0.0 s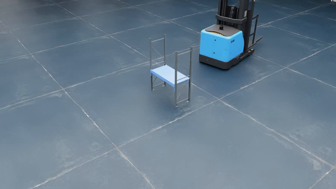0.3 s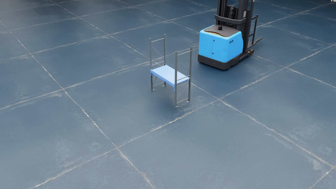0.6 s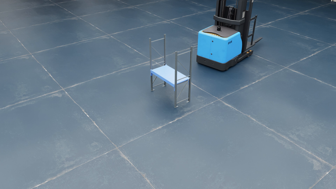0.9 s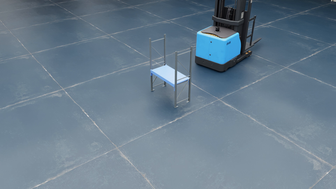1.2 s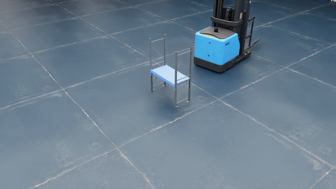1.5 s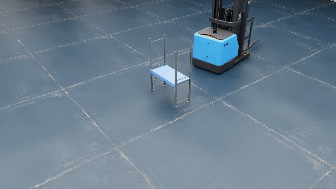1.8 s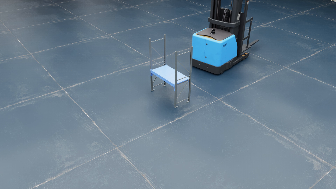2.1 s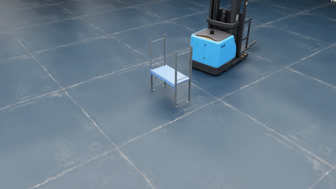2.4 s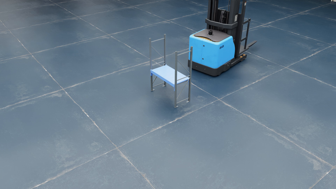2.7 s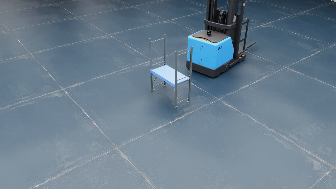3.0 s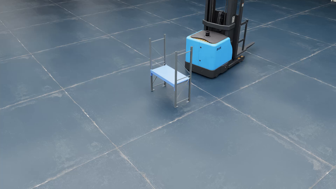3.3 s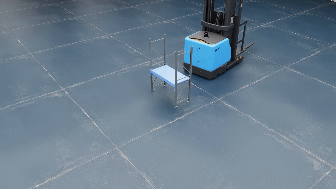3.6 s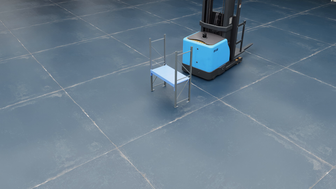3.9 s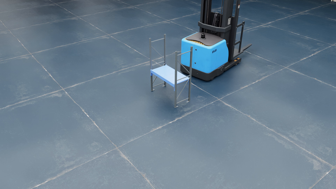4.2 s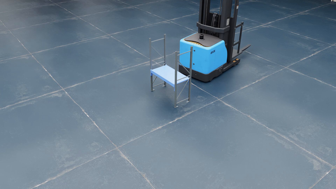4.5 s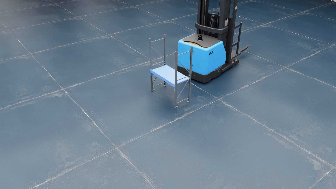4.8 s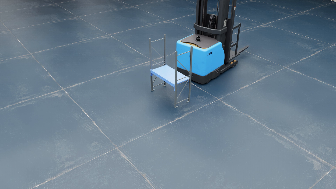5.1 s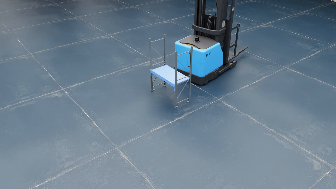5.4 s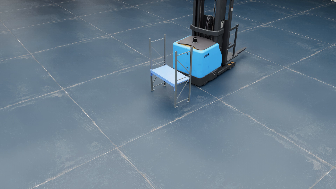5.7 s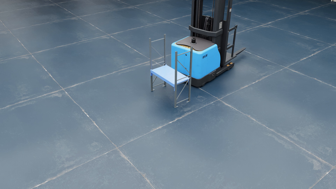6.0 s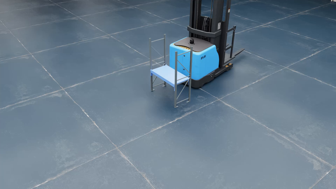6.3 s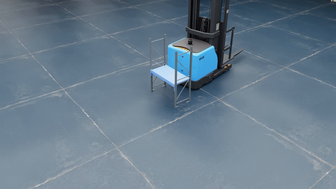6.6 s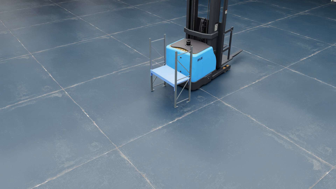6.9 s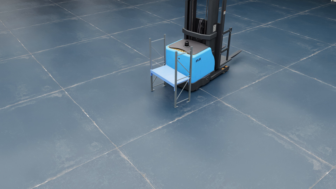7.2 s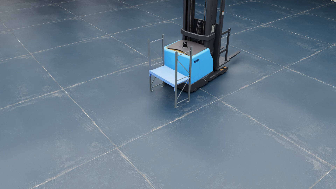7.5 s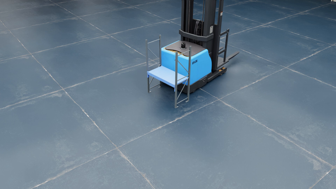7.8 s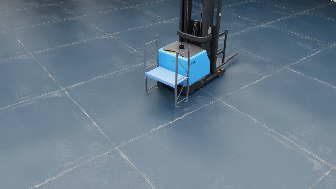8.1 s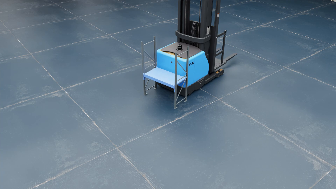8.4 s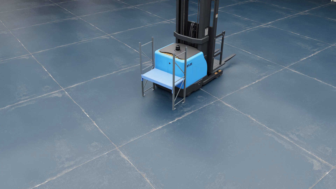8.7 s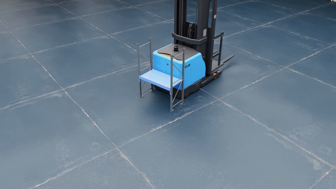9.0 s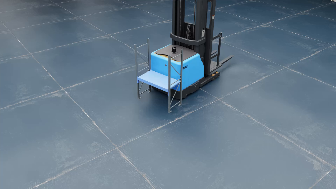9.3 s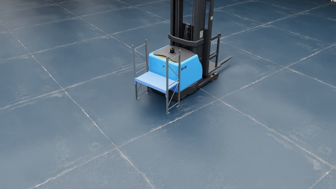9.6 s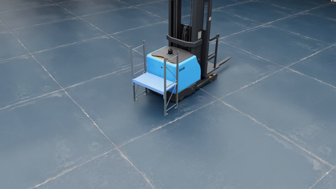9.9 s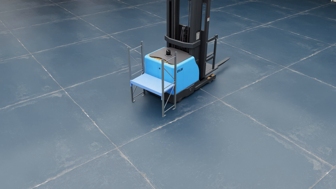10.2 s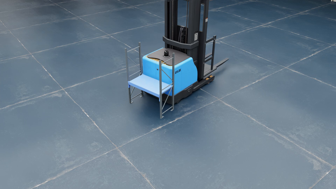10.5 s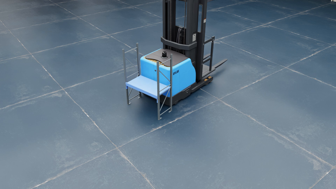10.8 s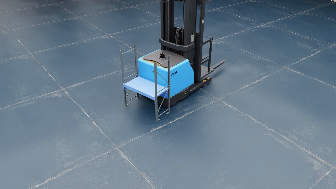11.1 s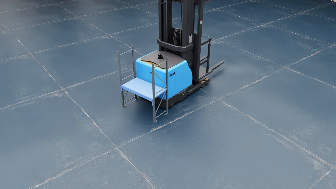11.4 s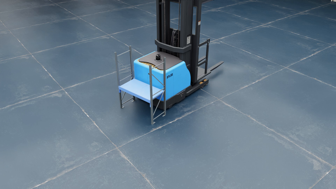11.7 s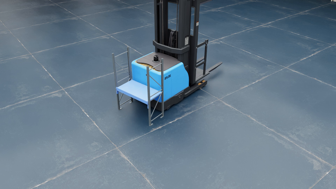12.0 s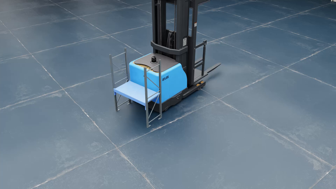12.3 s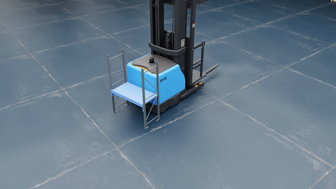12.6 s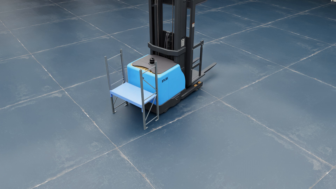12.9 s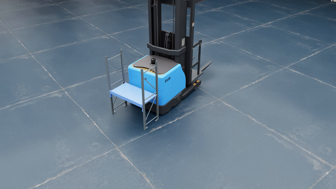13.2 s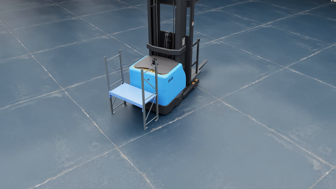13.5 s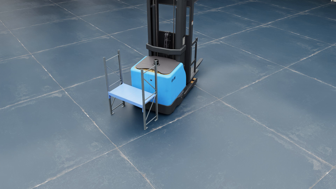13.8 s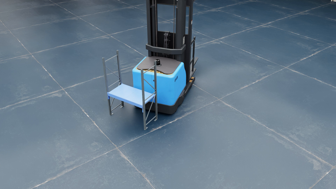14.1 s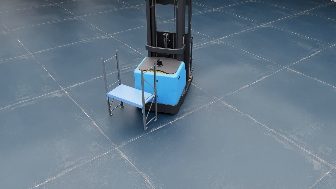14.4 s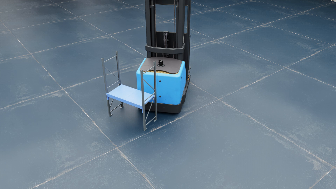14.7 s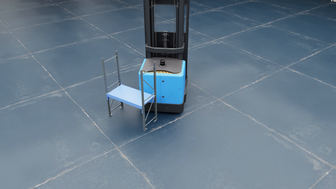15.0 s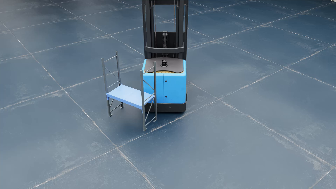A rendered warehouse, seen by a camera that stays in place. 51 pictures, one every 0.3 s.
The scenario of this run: A forklift runs into an object in its way.
